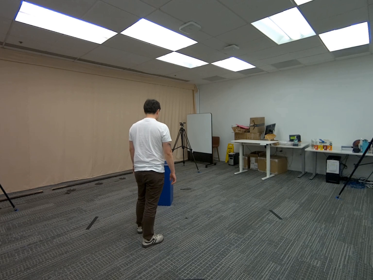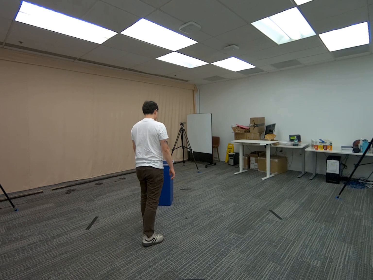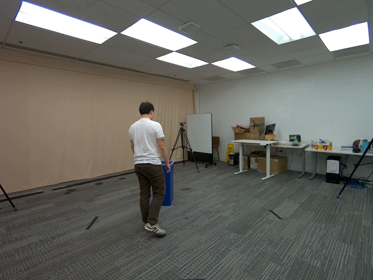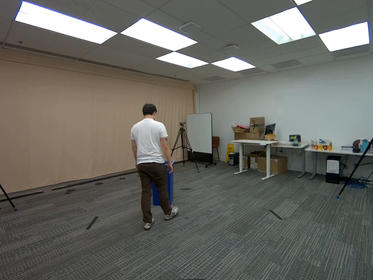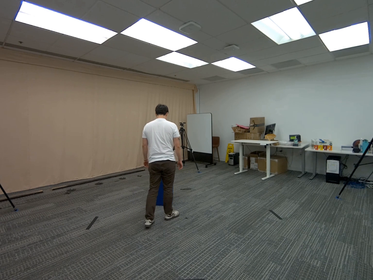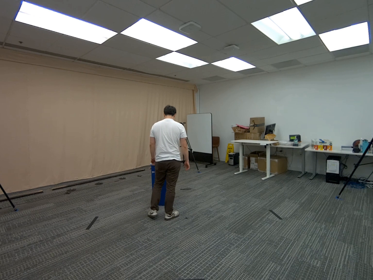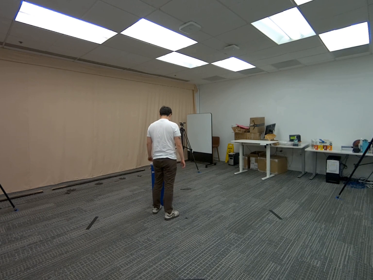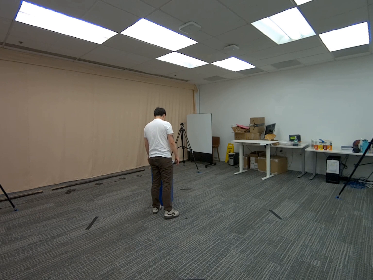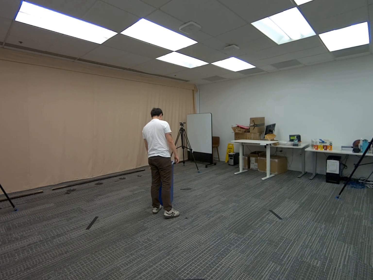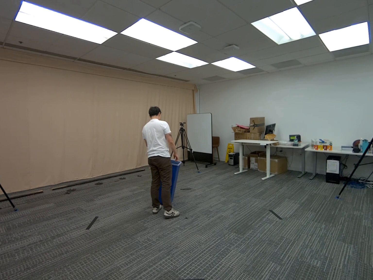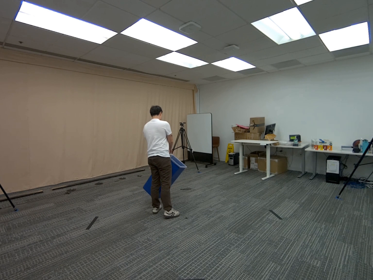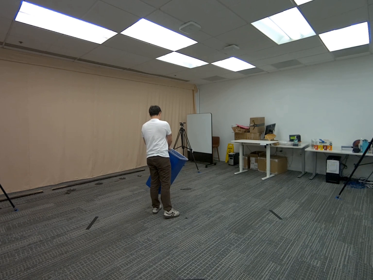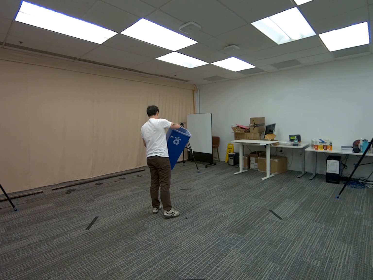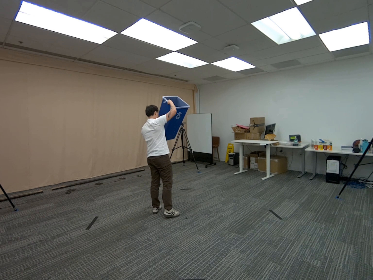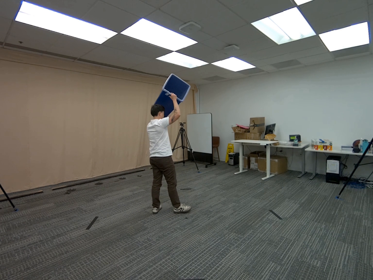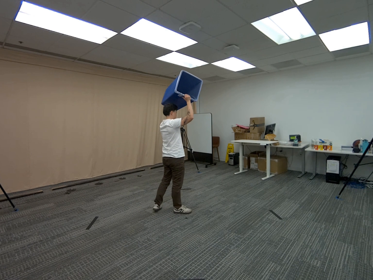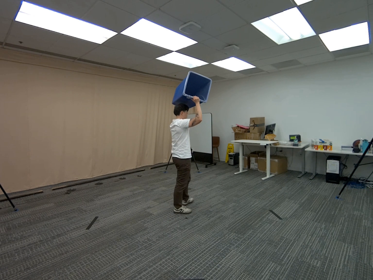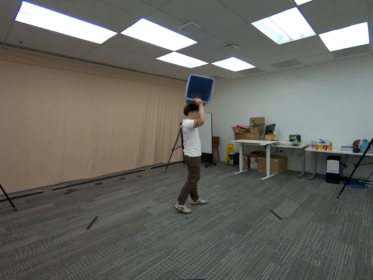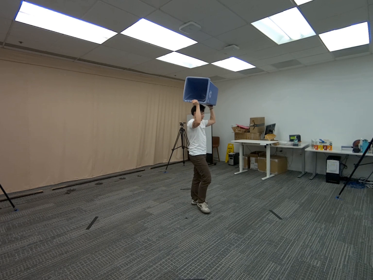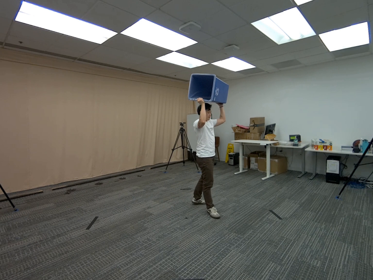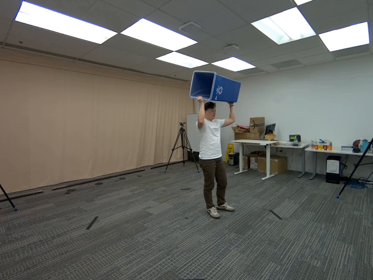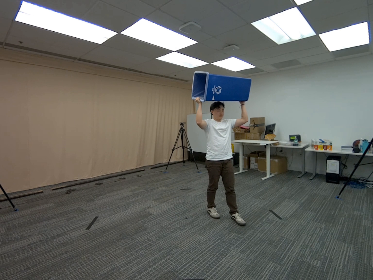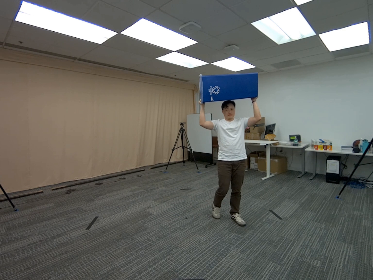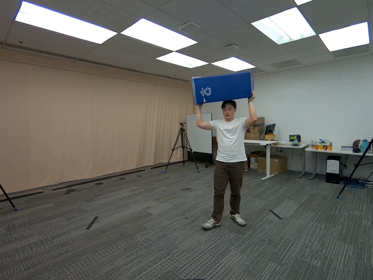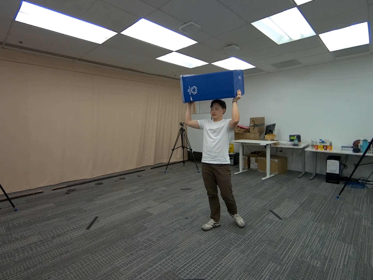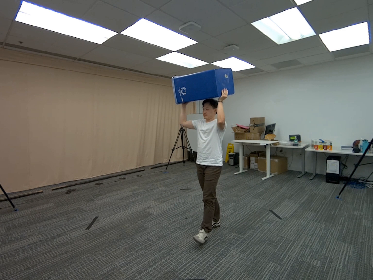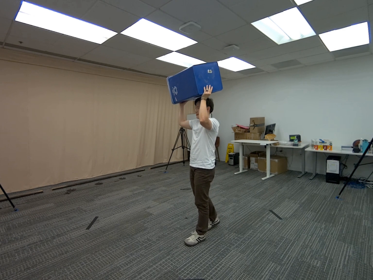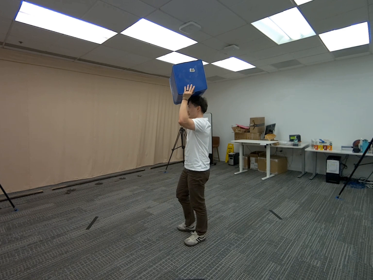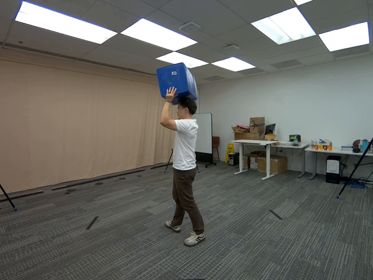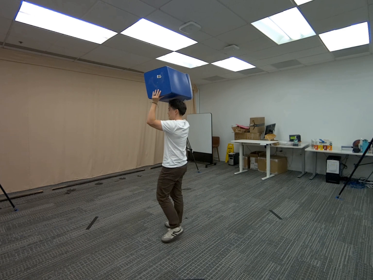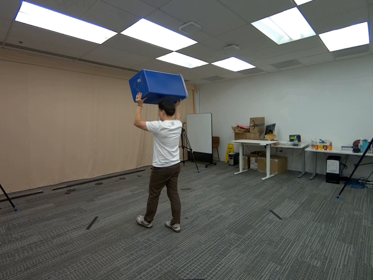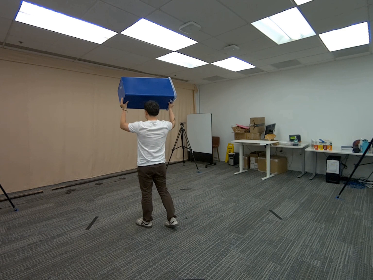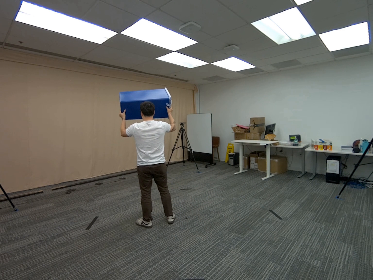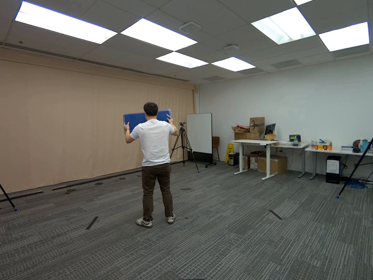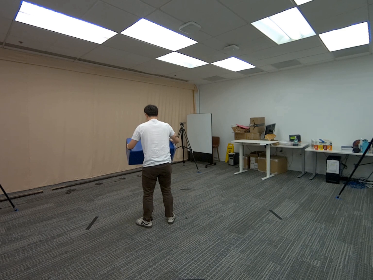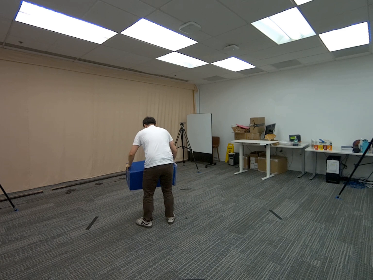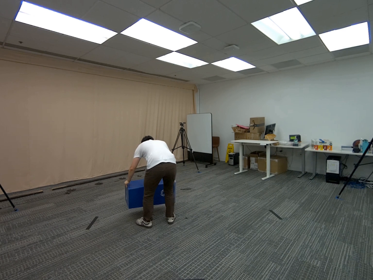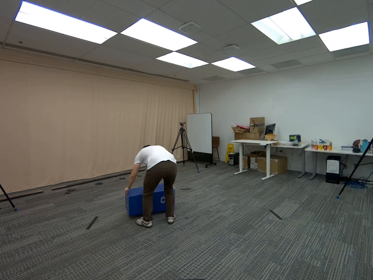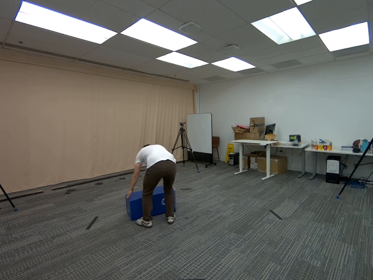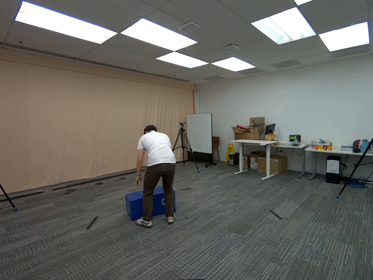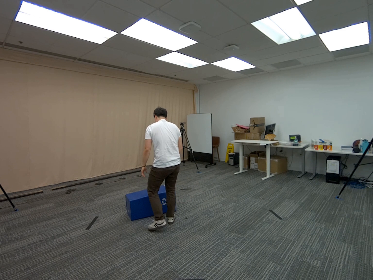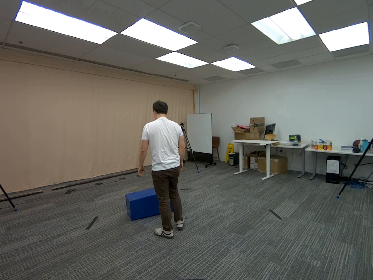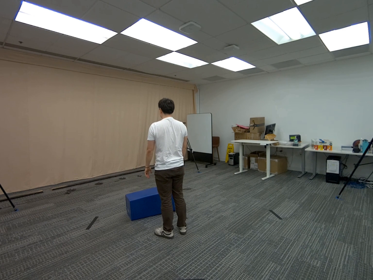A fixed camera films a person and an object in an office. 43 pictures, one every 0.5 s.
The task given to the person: Walk over to the blue trash can and lift and place the trash can on its side.
